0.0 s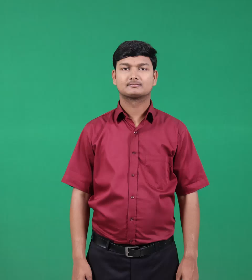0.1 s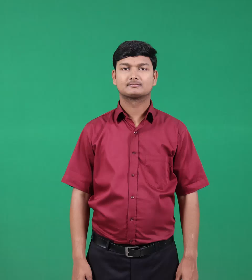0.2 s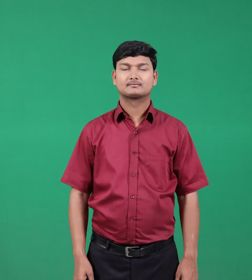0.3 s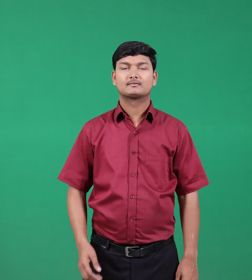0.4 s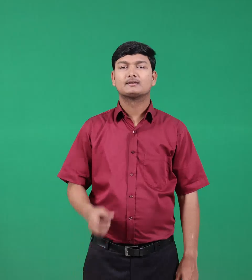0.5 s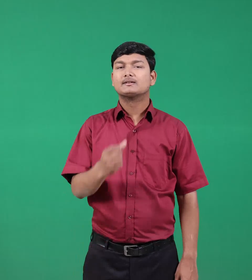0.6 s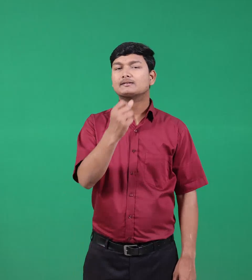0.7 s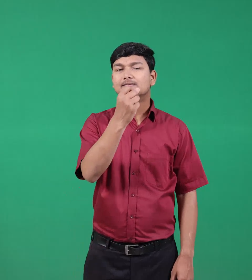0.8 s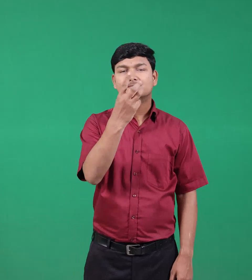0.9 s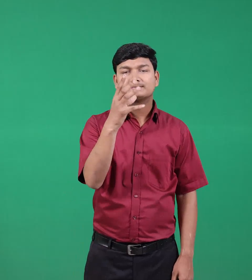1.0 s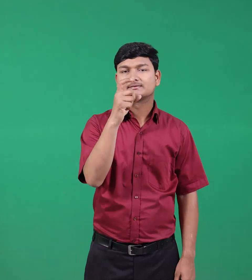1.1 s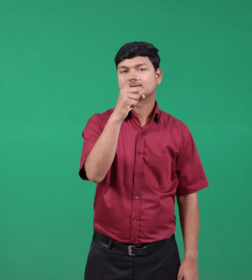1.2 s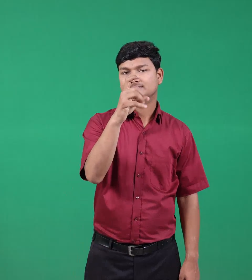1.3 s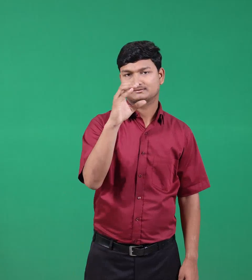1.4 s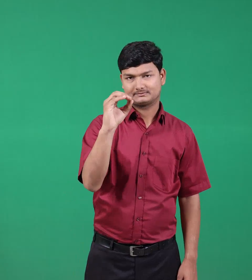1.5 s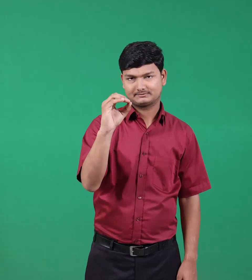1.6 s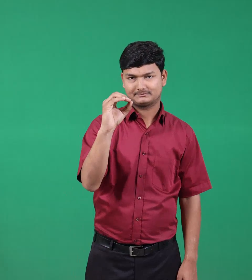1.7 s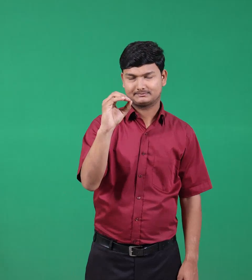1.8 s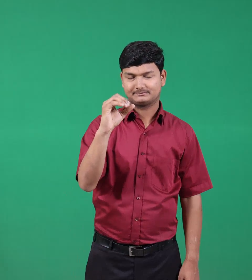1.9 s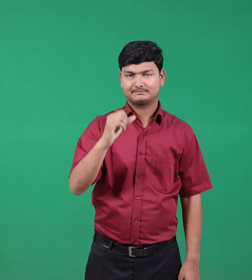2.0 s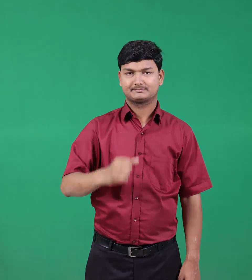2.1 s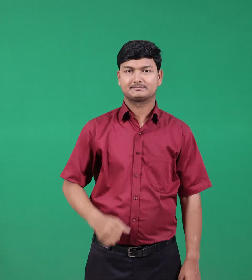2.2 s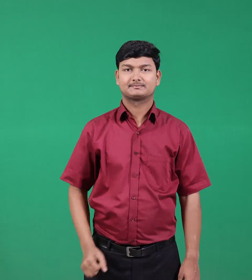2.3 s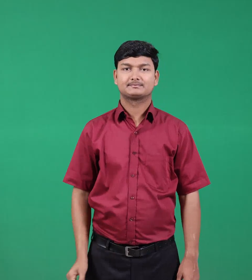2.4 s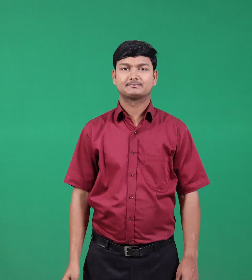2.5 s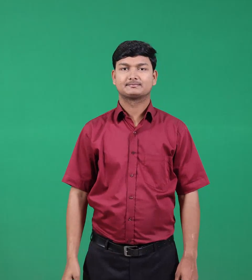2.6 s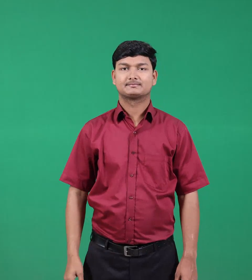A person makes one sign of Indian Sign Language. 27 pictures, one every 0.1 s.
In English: seventy
